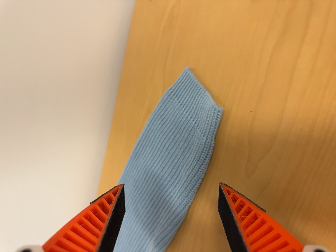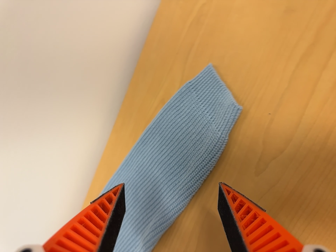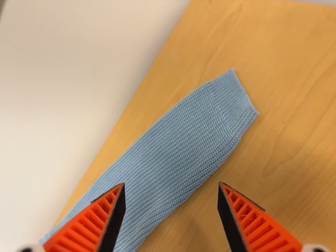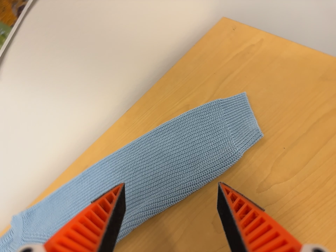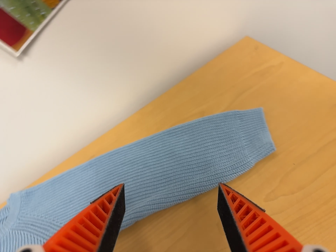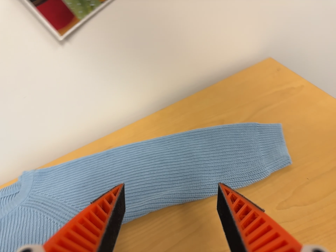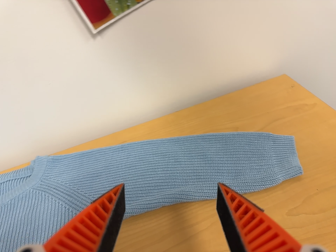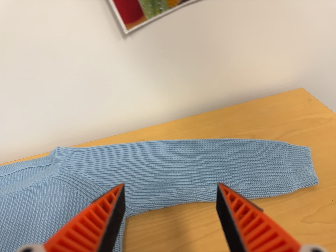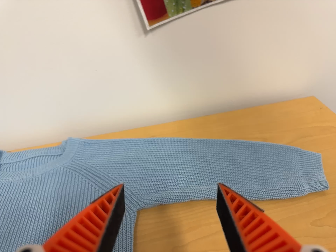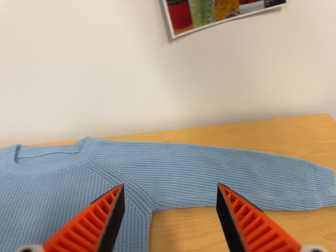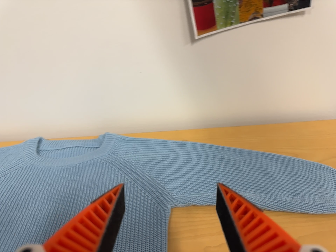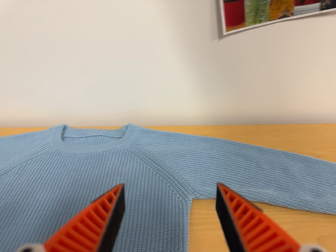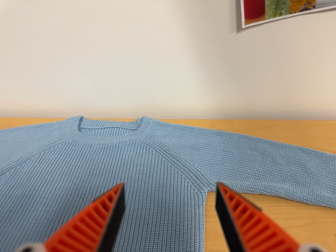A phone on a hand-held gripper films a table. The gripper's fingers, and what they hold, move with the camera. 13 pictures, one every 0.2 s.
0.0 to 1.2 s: The camera pans to its right by about 15 degrees. It travels to its left, backward and toward the bottom of its view, about 26 cm. Its aim tips toward the top of its view by about 10 degrees. It rolls about its line of sight by about 55 degrees, and the scene rotates clockwise.
1.2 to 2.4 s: The camera travels to its left, about 16 cm, so close, fixed things drift to the right. It rolls about its line of sight by about 20 degrees, and the scene rotates clockwise.
The film runs forward here.
